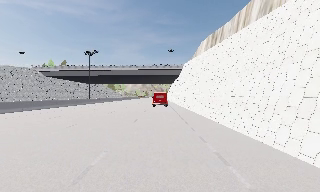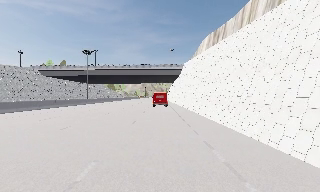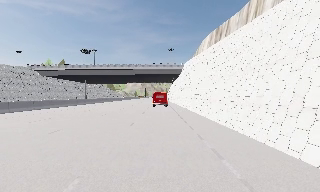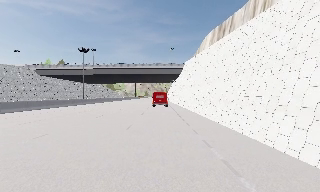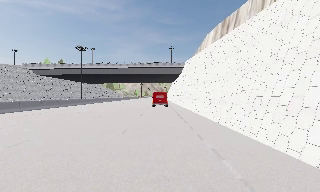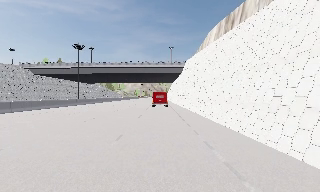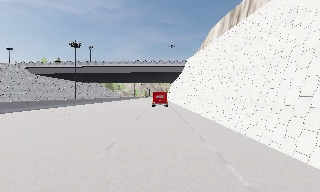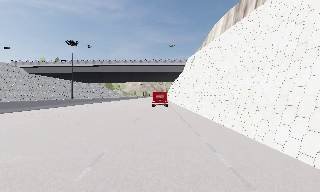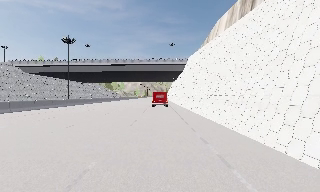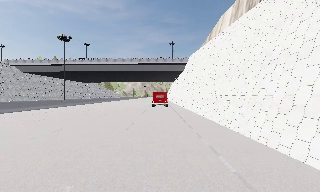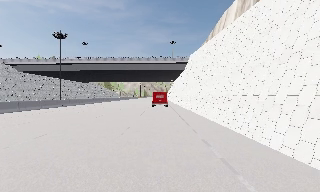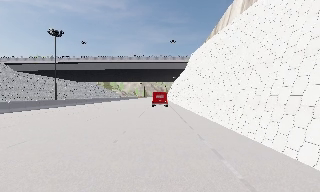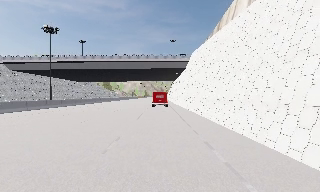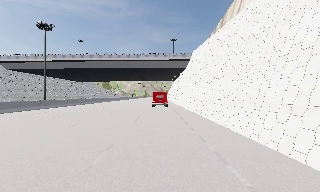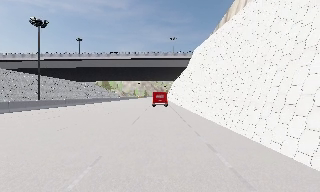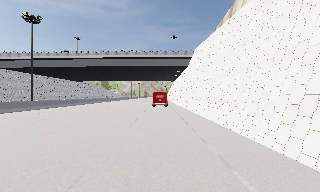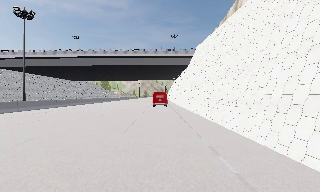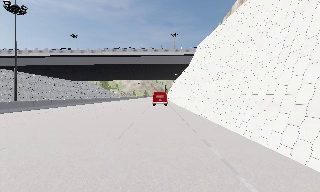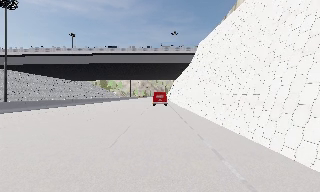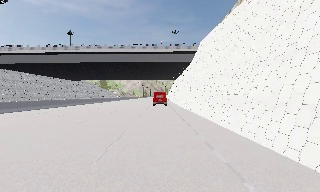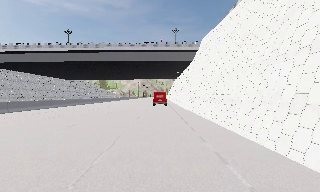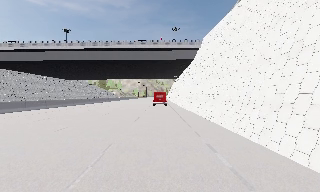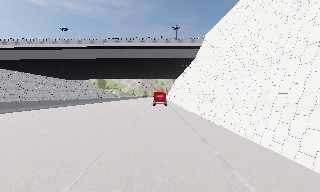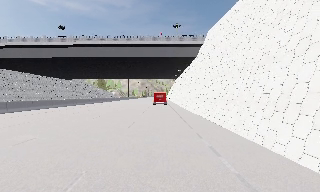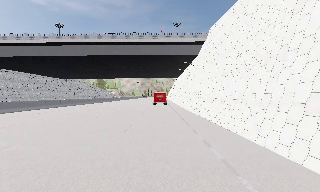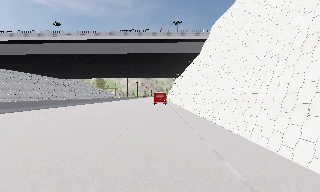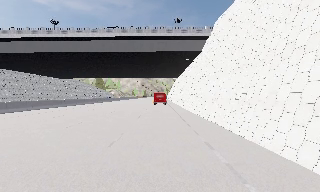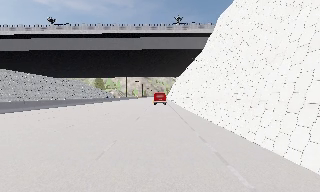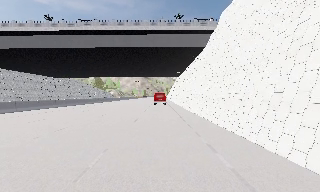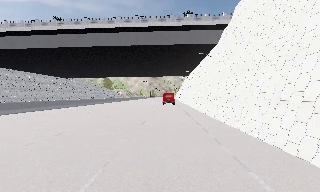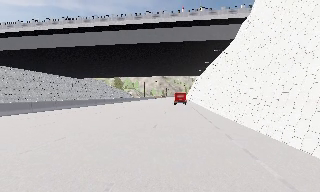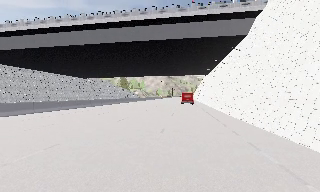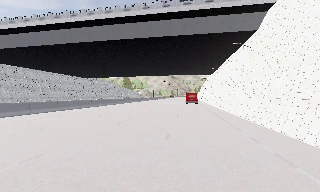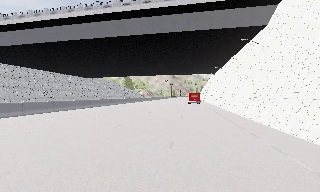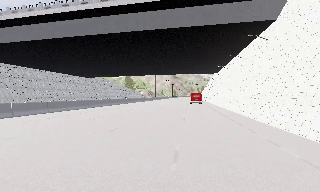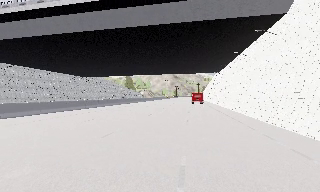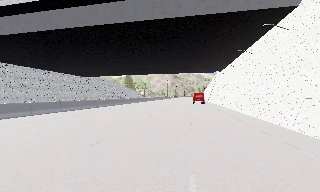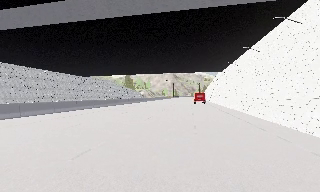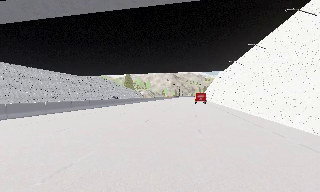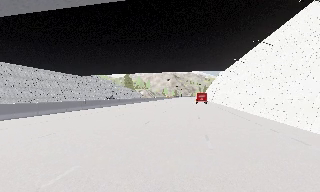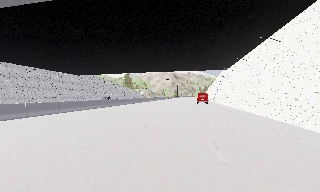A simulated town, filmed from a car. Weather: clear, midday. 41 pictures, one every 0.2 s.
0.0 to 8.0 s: The camera swings to its left by about 10 degrees, and the scene slides to the right. It travels forward, about 45 m, so what stands in front looms larger.
The film runs forward here.
